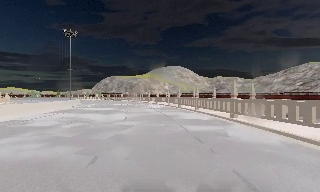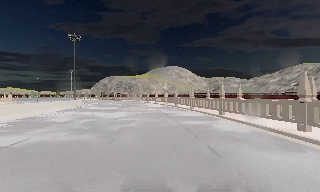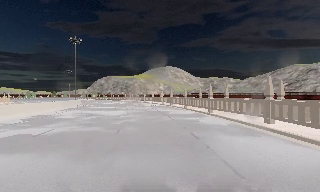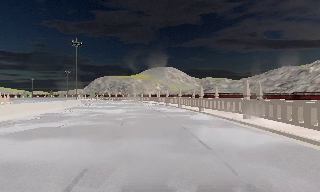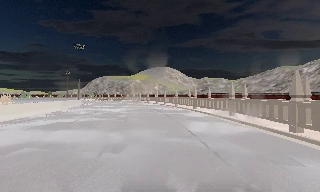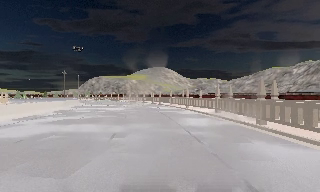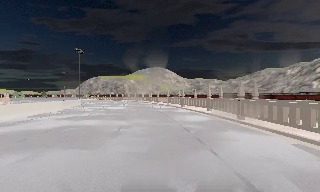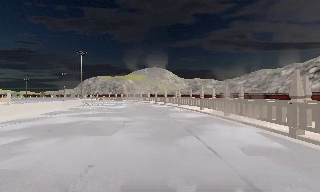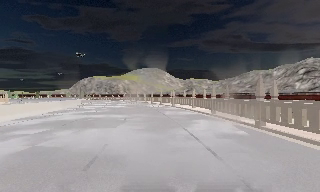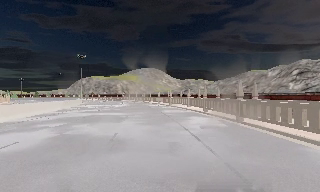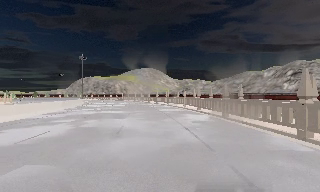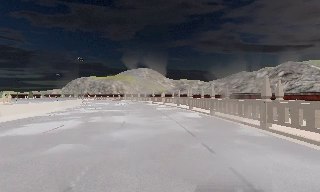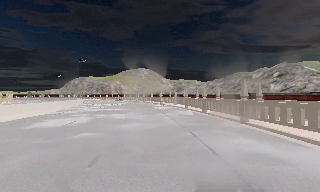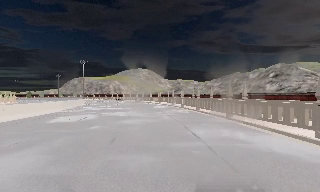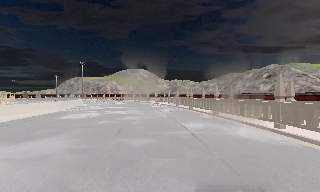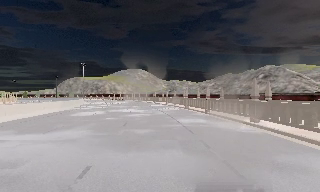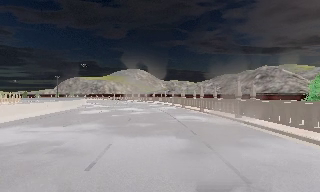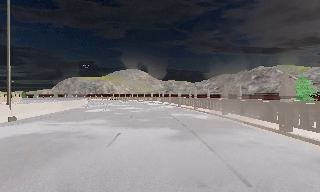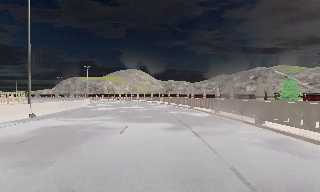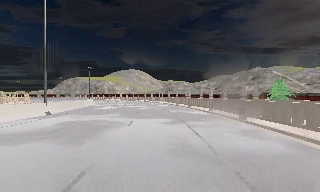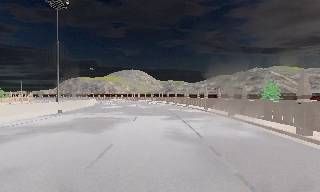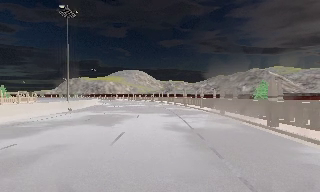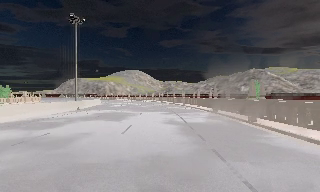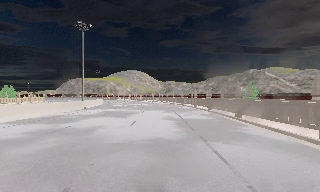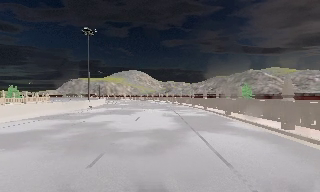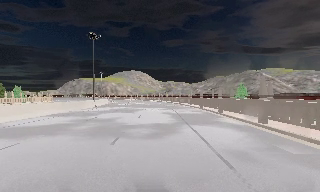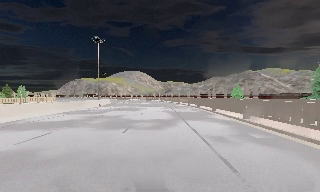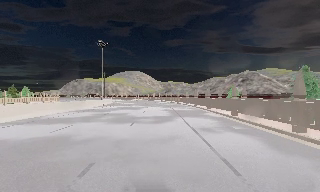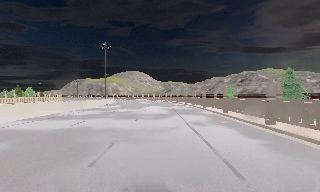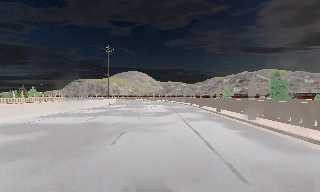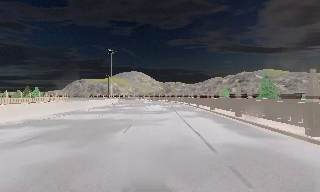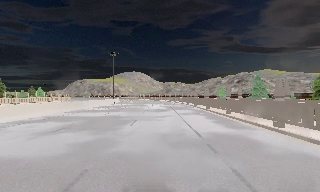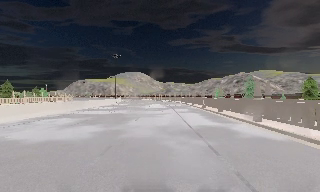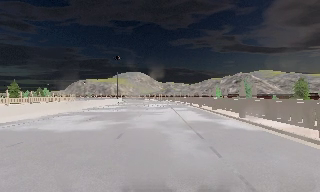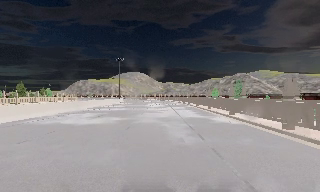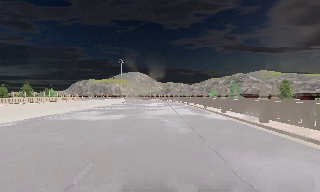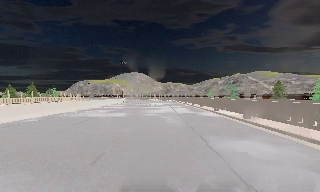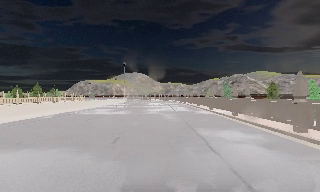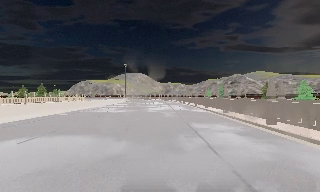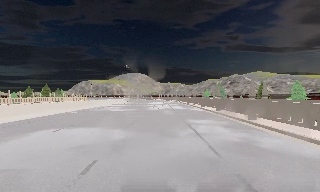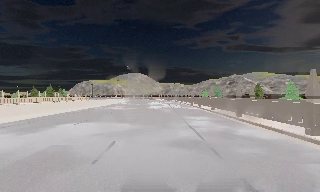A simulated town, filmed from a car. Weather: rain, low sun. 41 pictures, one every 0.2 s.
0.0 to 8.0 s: The camera swings to its right by about 15 degrees, and the scene slides to the left. It travels backward, about 75 m, so what stands in front gets smaller.
The film runs backward here.
